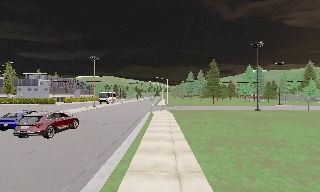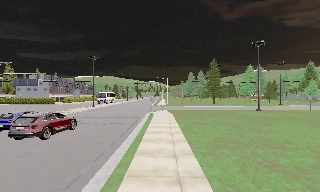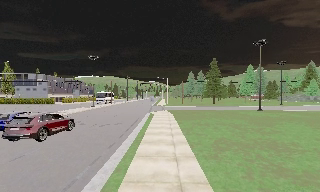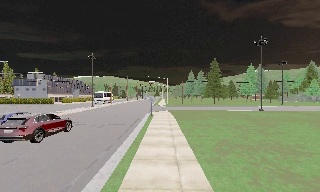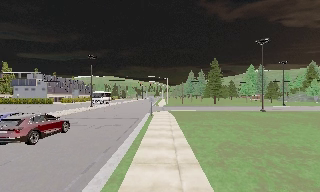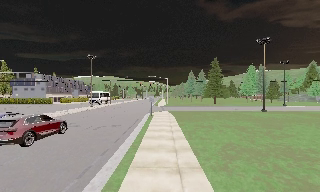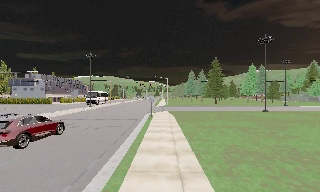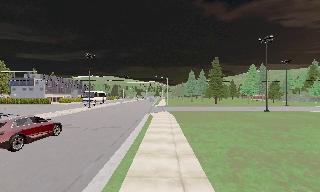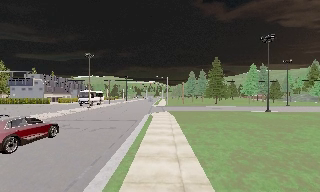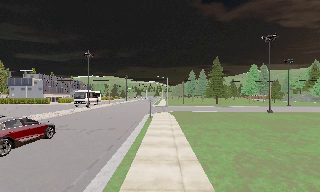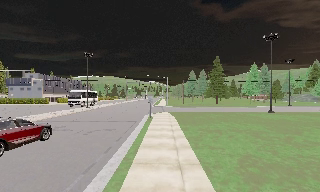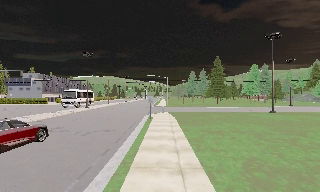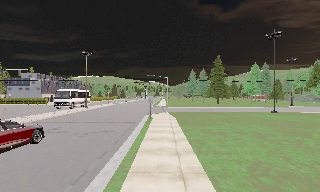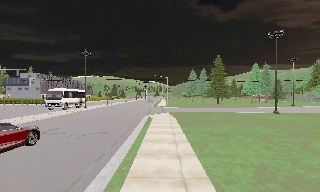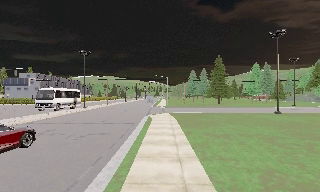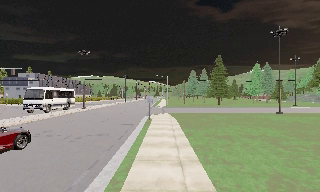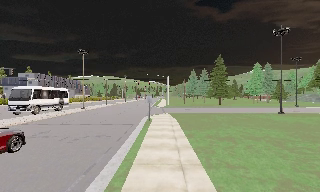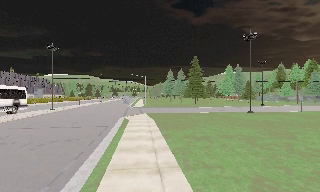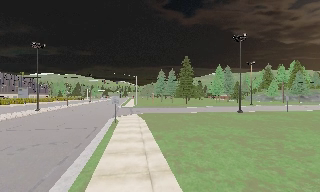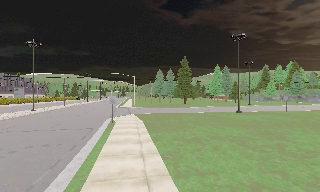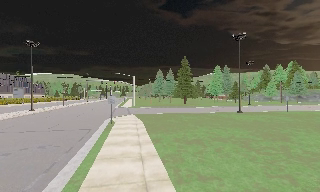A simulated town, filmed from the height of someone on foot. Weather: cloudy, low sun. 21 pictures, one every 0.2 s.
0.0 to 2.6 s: The camera travels forward, about 4.5 m, so what stands in front looms larger.
2.6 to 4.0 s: The camera pans to its right, which is clockwise from overhead, by about 10 degrees. It travels forward, about 2 m, so what stands in front looms larger.
The film runs forward here.
